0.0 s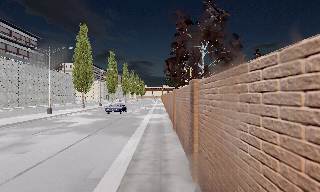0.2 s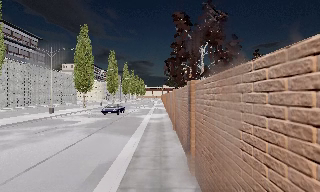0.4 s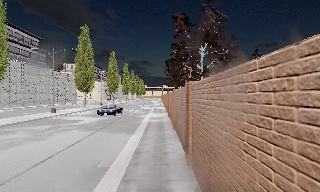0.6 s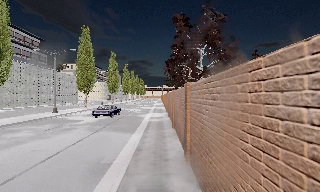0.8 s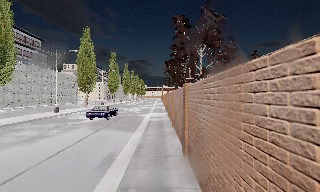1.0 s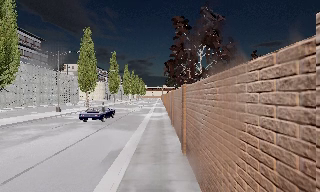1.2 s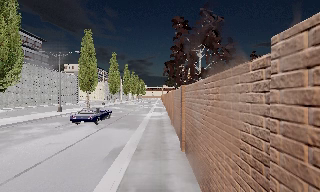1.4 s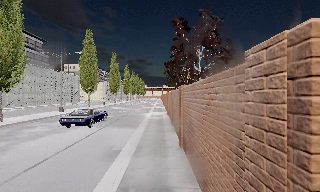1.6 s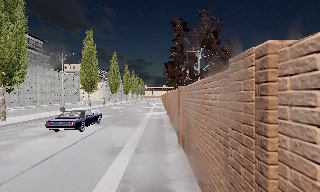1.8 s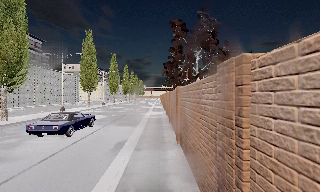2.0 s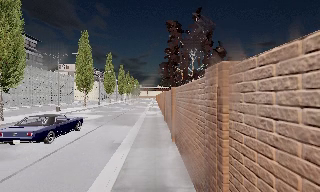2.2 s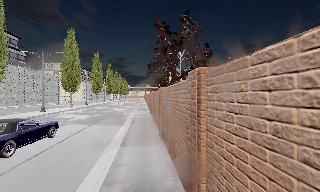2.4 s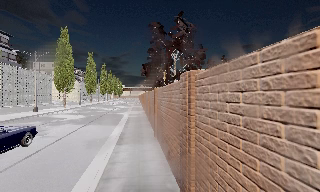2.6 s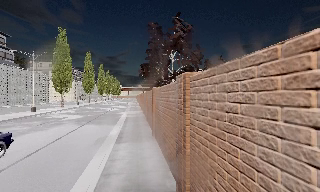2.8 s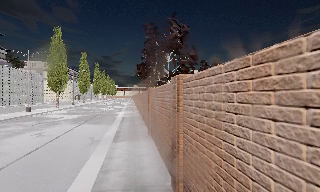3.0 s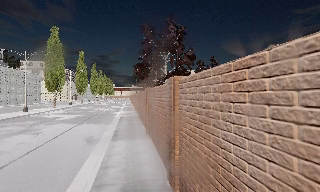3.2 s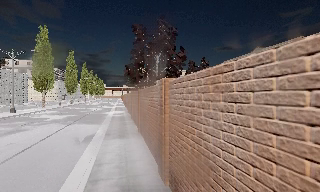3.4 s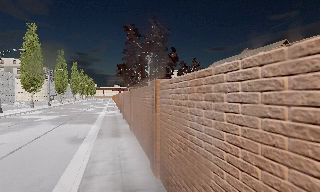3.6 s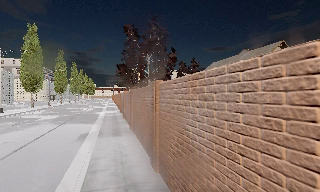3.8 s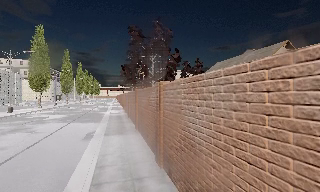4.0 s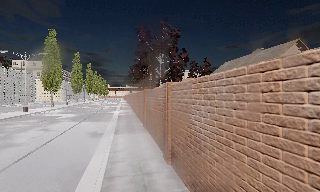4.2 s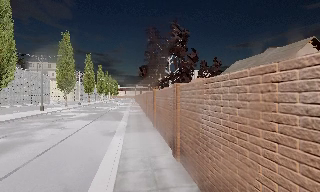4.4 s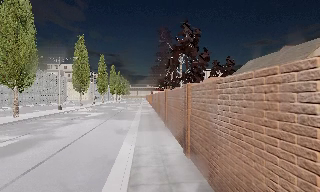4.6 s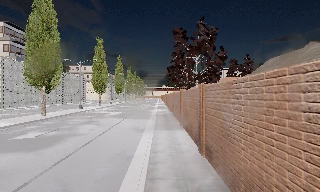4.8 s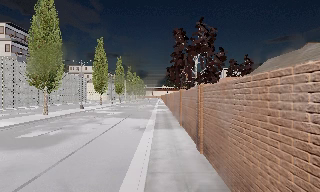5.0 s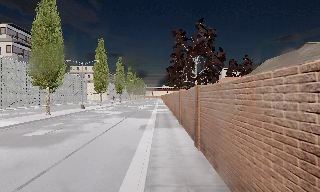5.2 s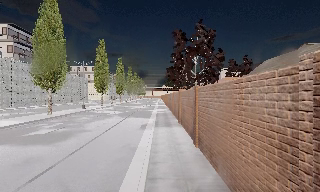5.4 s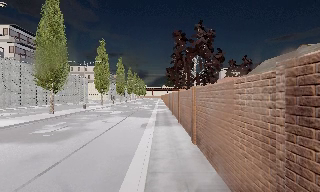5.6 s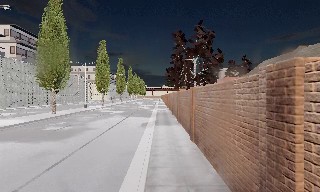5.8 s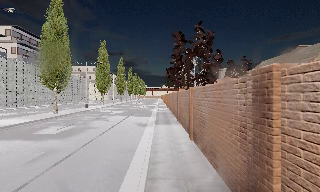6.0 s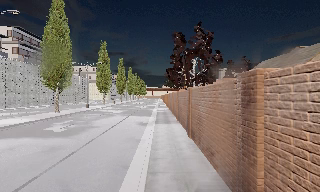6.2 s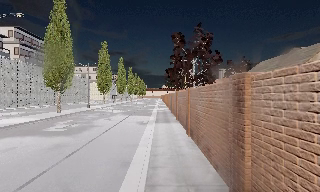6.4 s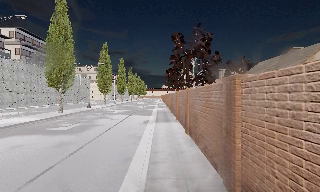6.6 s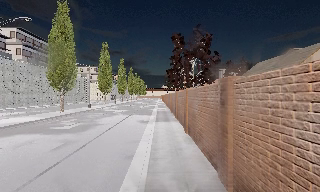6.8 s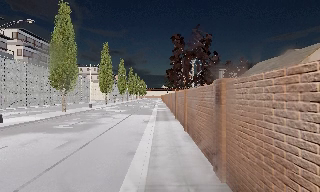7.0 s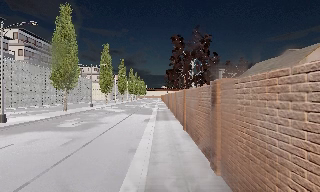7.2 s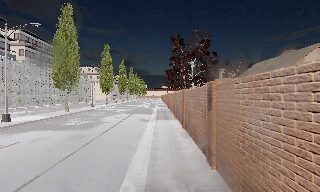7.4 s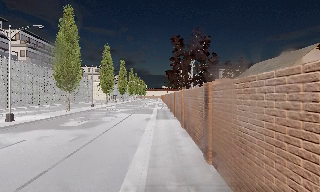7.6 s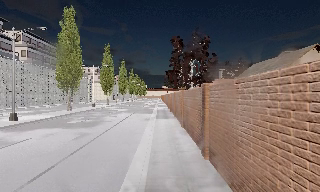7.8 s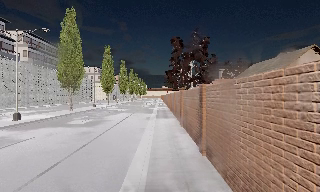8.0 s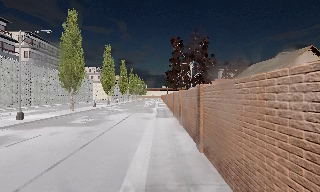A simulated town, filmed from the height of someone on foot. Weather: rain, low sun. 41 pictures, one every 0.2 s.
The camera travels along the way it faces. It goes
backward.
0.0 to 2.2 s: The camera travels backward, about 3.5 m, so what stands in front gets smaller.
2.2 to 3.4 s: The camera pans to its right, which is clockwise from overhead, by about 10 degrees. It travels backward, about 1.5 m, so what stands in front gets smaller.
3.4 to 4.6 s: The camera swings to its left by about 15 degrees, and the scene slides to the right. It travels backward, about 1.5 m, so what stands in front gets smaller.
4.6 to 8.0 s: The camera travels backward, about 6 m, so what stands in front gets smaller.
The film runs backward here.
